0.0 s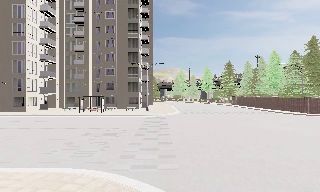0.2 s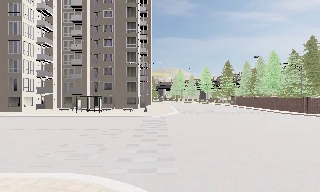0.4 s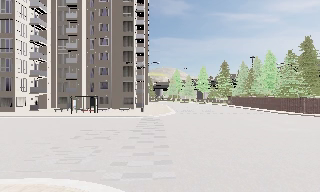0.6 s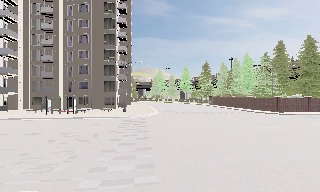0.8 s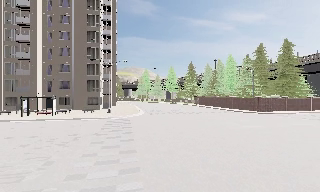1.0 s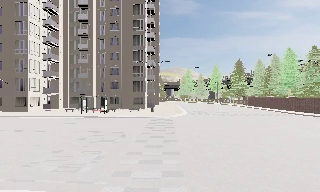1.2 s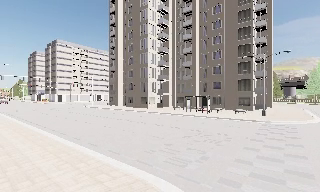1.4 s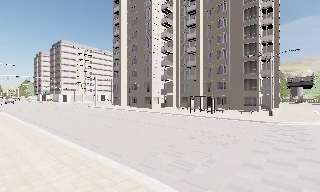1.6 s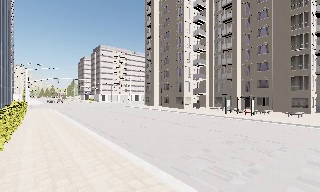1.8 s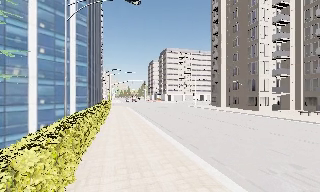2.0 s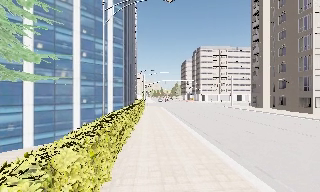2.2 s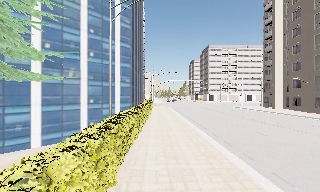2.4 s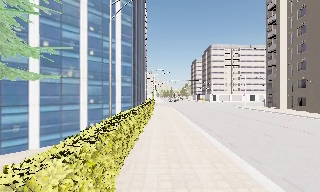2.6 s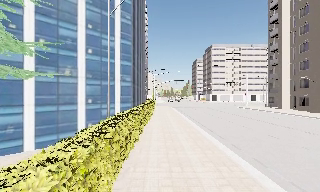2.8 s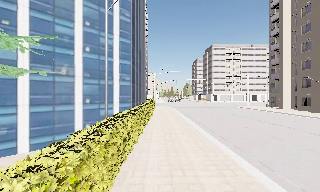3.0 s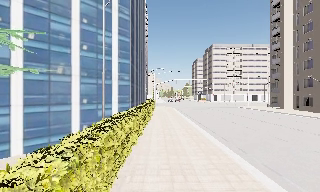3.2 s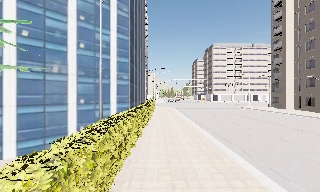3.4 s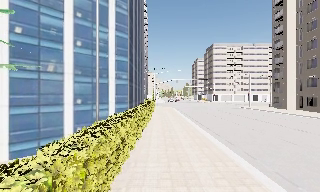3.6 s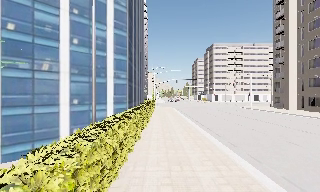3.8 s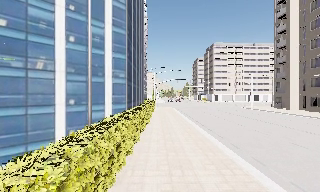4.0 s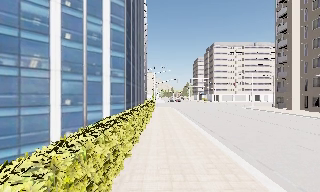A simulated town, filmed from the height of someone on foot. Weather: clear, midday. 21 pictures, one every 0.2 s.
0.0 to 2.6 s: The camera swings to its left by about 90 degrees, and the scene slides to the right. It travels forward, about 4 m.
2.6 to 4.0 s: The camera travels forward, about 2.5 m, so what stands in front looms larger.
The film runs forward here.
